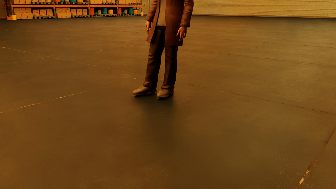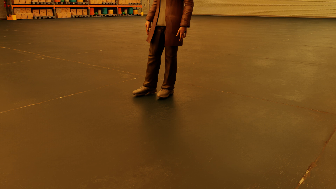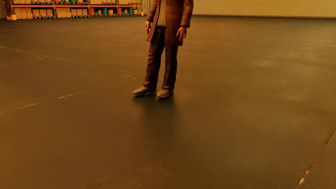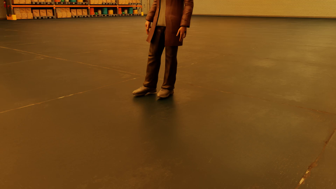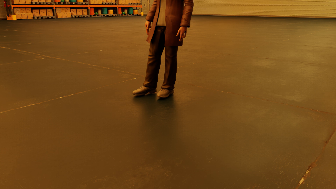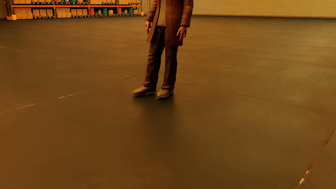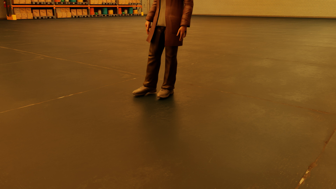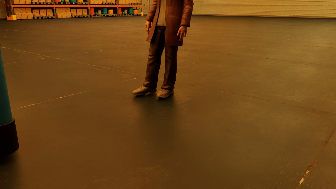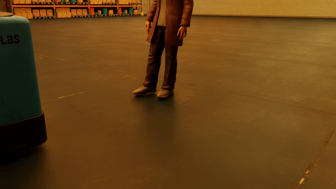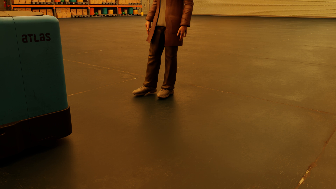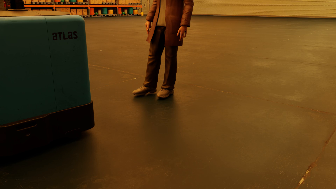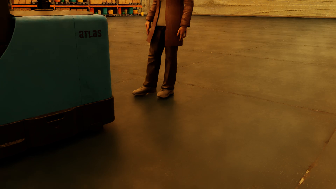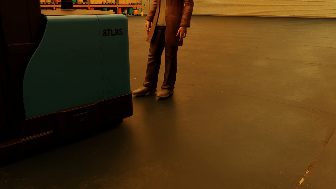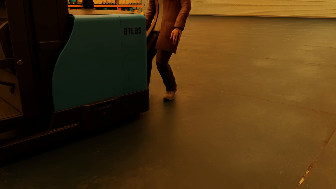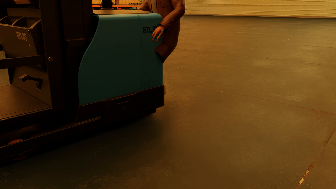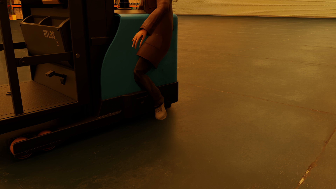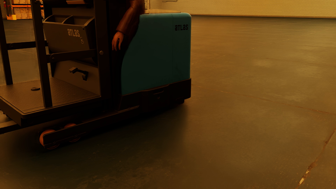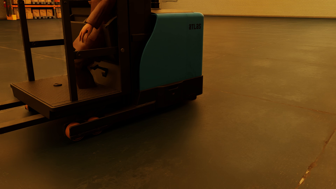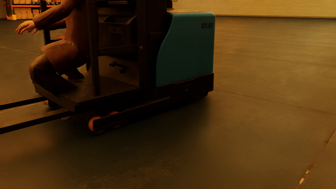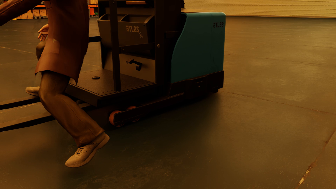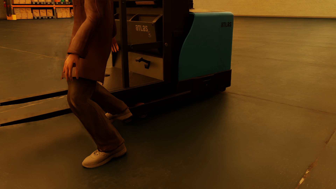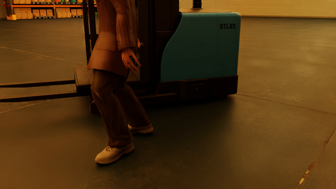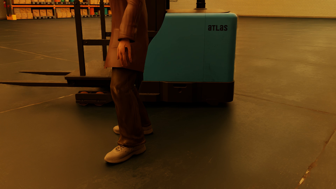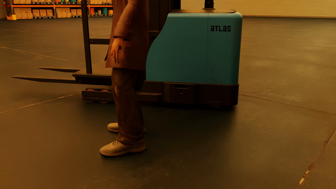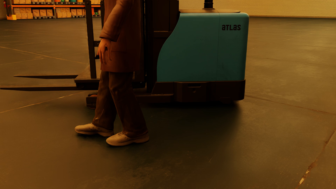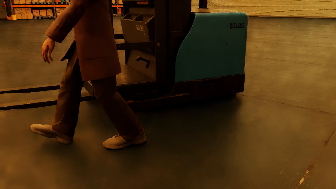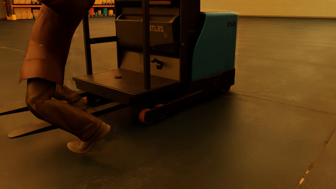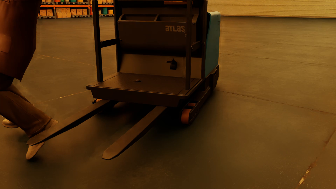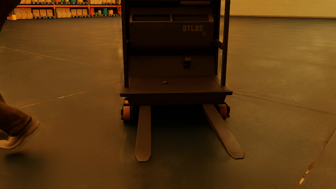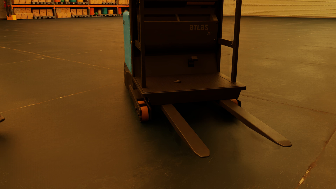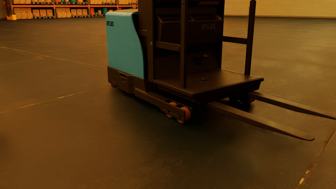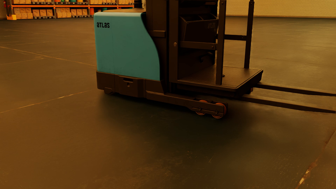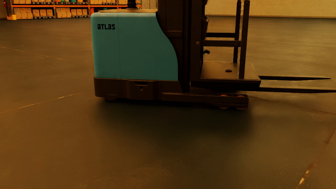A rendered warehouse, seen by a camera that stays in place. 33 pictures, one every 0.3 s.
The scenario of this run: Near miss between a forklift and a person.
